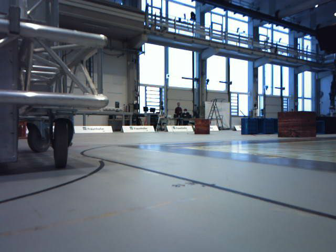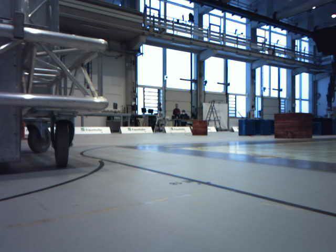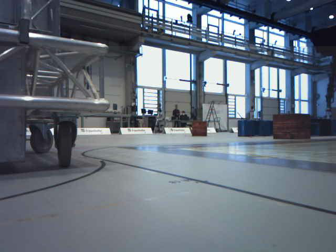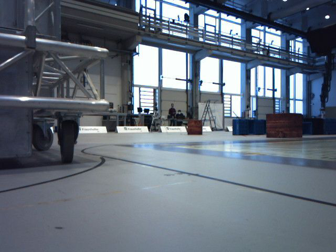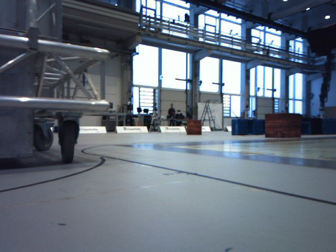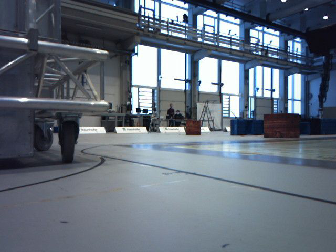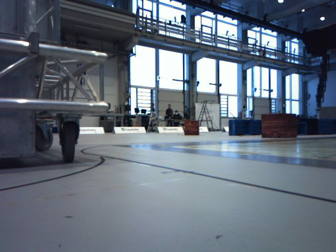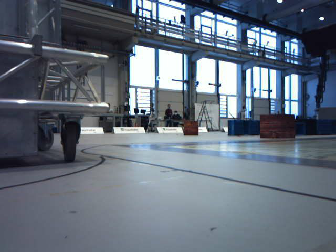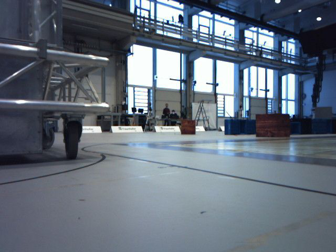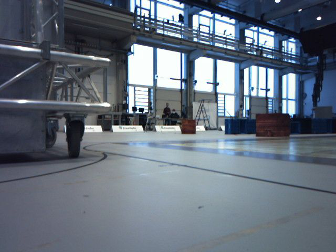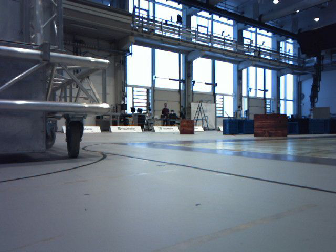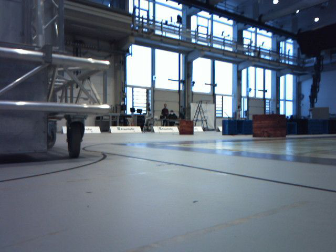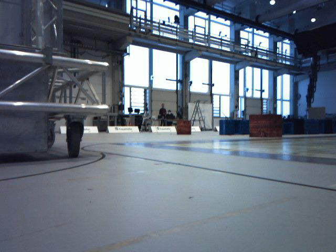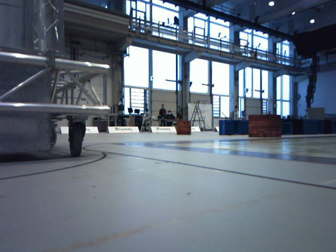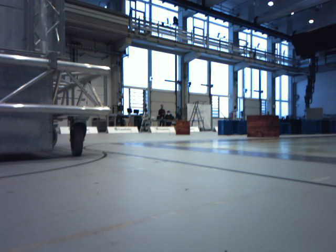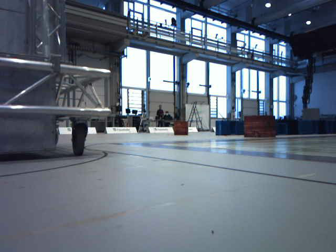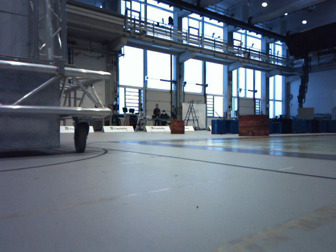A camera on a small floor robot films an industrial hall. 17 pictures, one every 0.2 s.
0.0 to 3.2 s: The camera travels backward, about 0.6 m, so what stands in front gets smaller.
The film runs backward here.
